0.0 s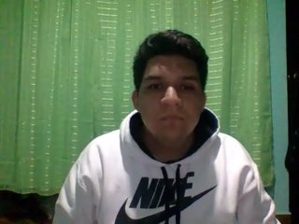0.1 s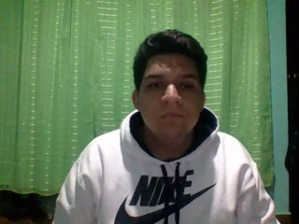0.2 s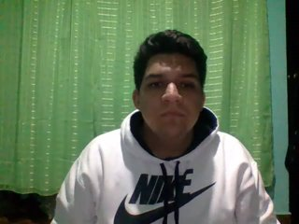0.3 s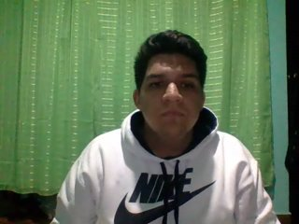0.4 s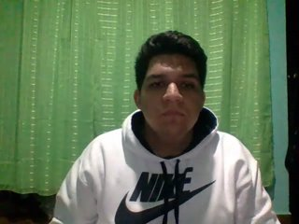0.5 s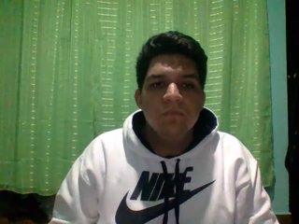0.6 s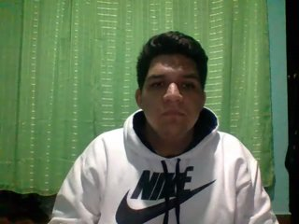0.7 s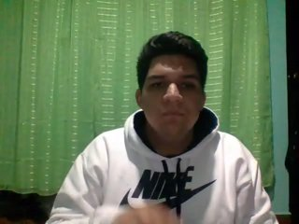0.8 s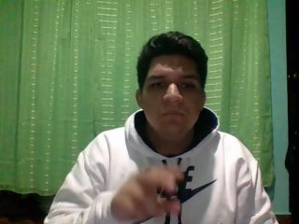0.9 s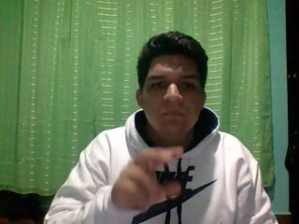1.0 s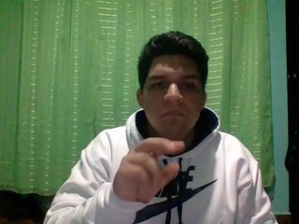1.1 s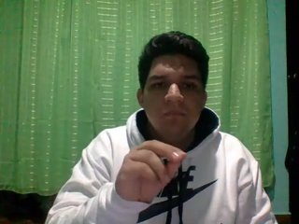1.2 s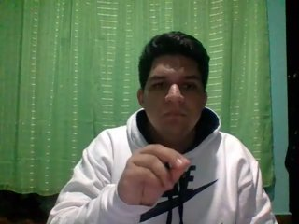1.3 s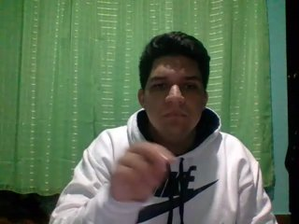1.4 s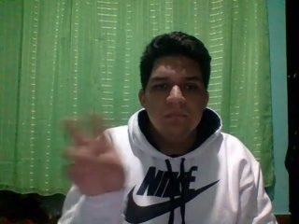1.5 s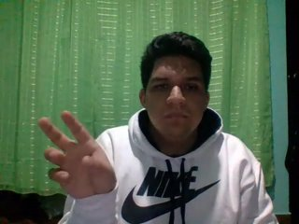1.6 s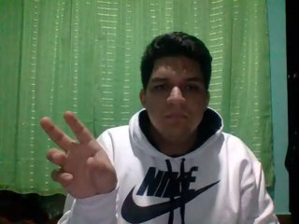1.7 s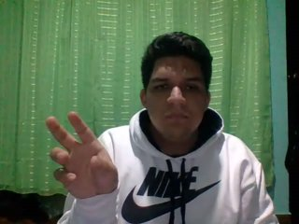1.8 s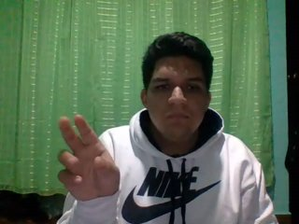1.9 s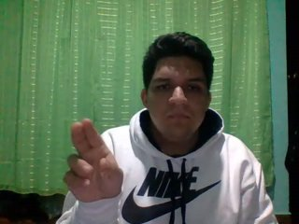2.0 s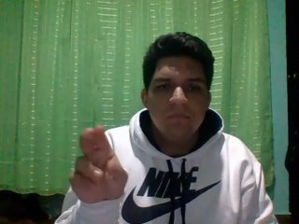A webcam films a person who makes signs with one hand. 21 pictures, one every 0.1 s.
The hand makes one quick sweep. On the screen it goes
to the left.
0.0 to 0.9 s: Non-gesture.
1.0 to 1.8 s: On the screen the hand sweeps to the left. The name of the sign: Throw right.
